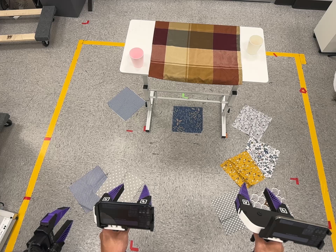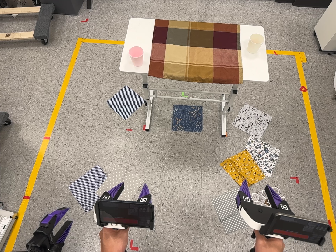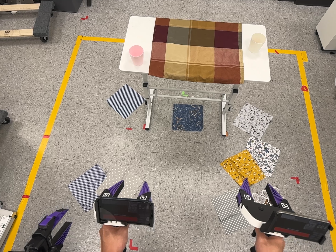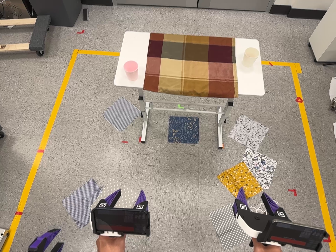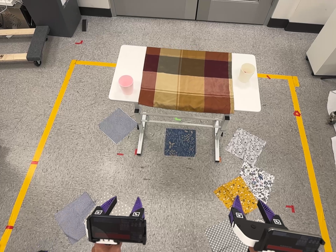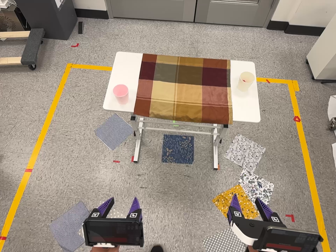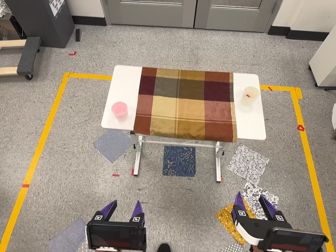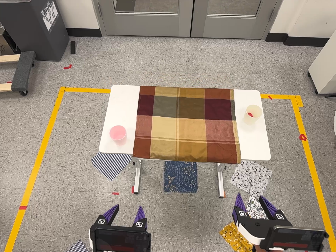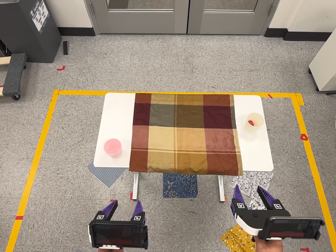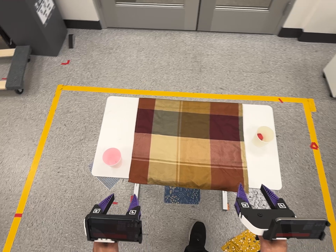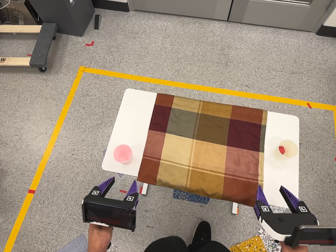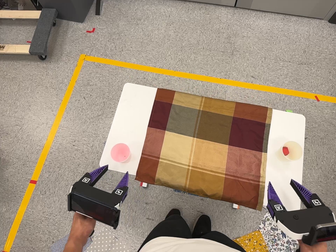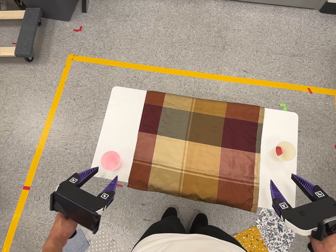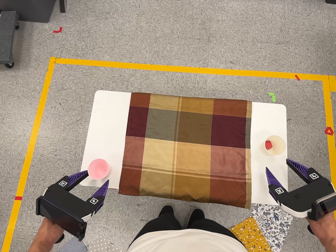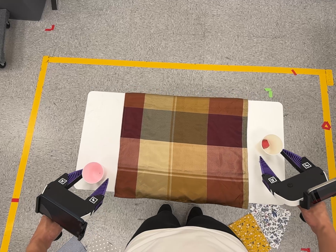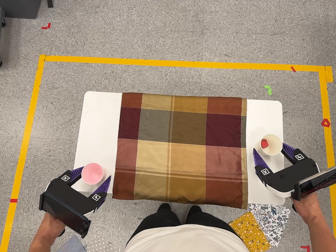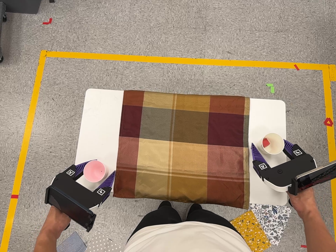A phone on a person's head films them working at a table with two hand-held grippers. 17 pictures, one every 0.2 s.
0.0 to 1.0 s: The camera travels toward the top of its view and forward, about 18 cm, so close, fixed things drift downward.
1.0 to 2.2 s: The camera travels toward the top of its view and forward, about 60 cm, so close, fixed things drift downward. Its aim tips toward the bottom of its view by about 10 degrees.
2.2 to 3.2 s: The camera travels toward the top of its view, forward and to its right, about 16 cm. It rolls about its line of sight by about 10 degrees, and the scene rotates counterclockwise.
The film runs forward here.
